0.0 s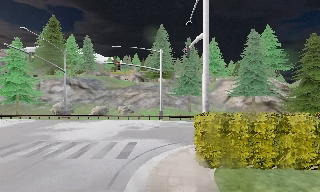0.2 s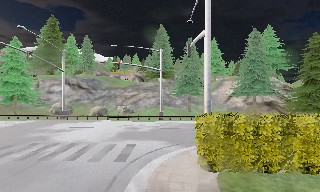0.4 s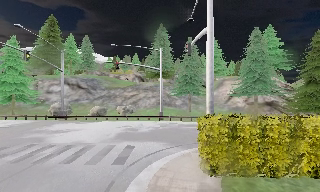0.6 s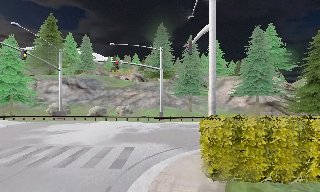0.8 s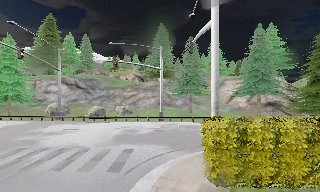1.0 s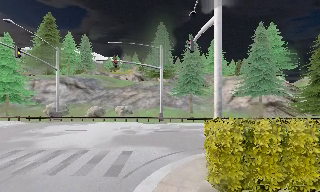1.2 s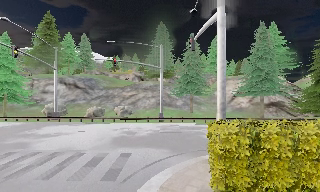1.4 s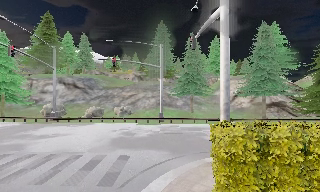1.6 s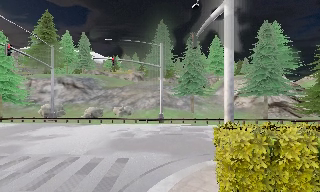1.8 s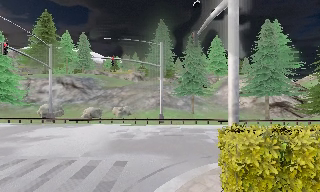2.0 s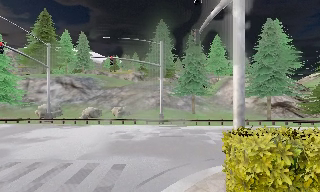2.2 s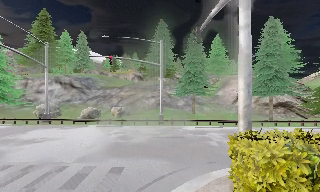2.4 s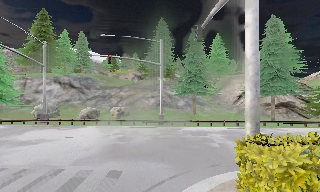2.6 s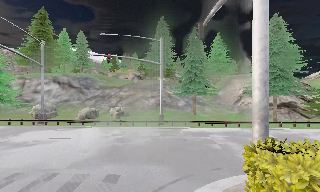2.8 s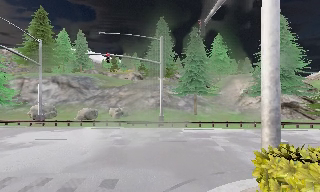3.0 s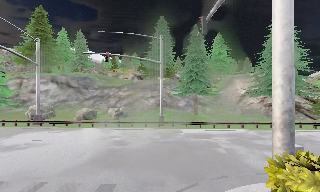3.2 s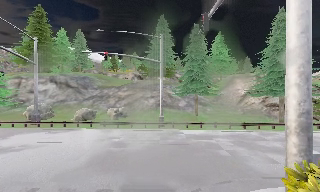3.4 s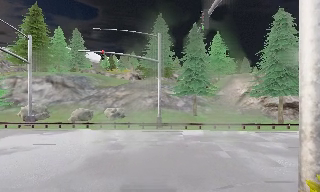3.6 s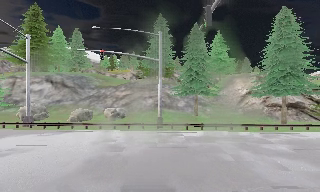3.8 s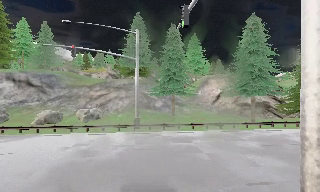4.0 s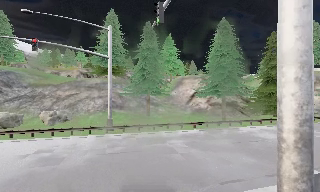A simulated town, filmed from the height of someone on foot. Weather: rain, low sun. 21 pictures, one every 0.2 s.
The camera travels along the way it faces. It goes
forward.
0.0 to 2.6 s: The camera travels forward, about 4 m, so what stands in front looms larger.
2.6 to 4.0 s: The camera swings to its right by about 15 degrees, and the scene slides to the left. It travels forward, about 2 m, so what stands in front looms larger.
The film runs forward here.
